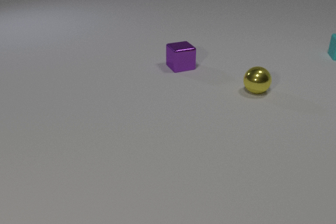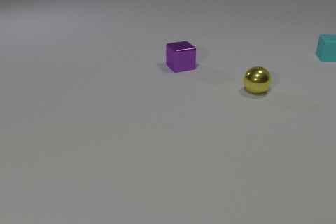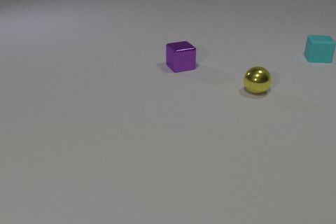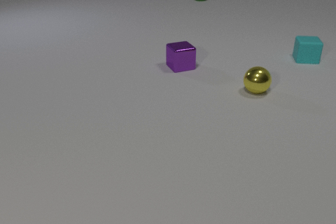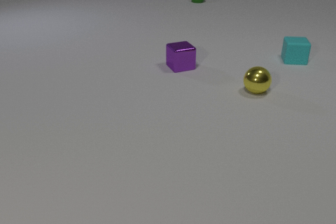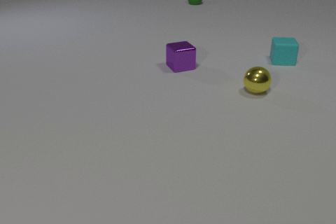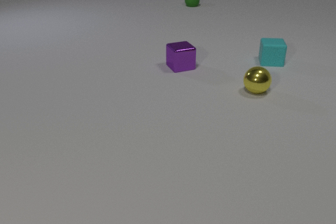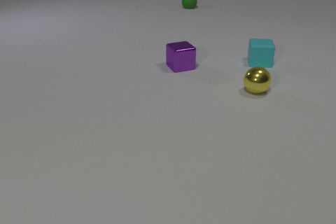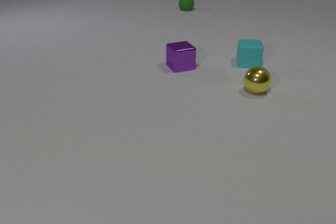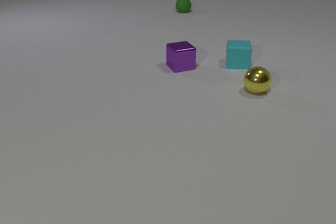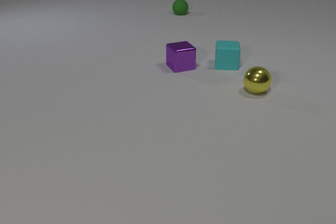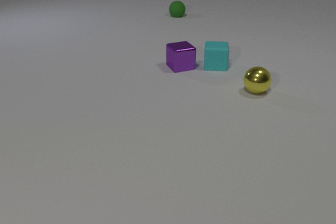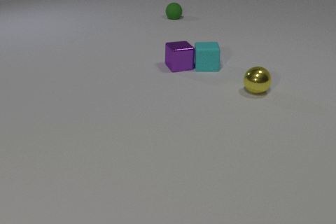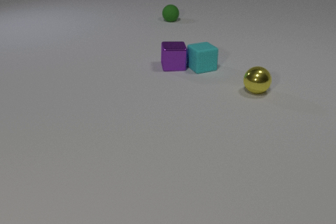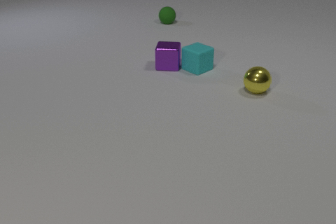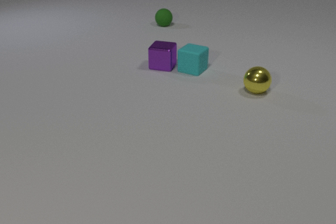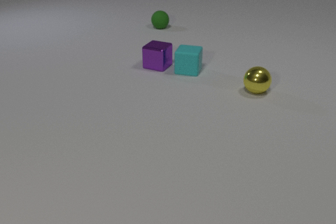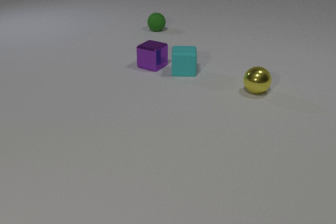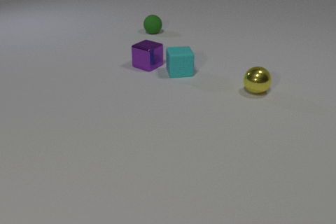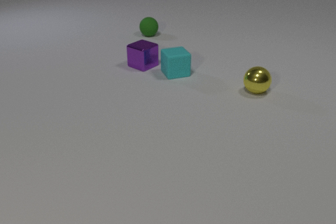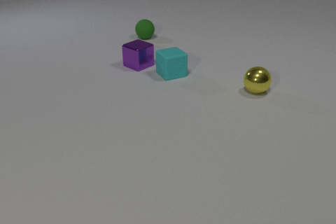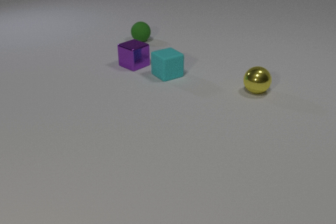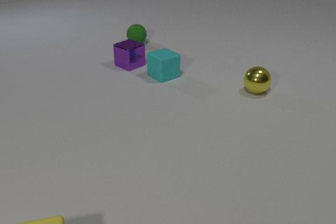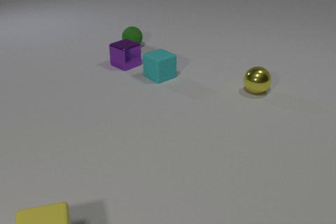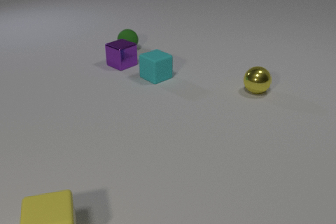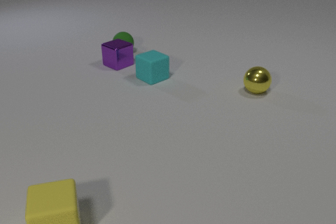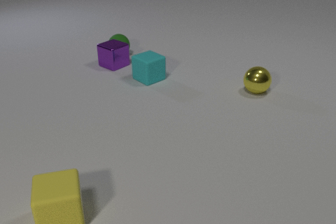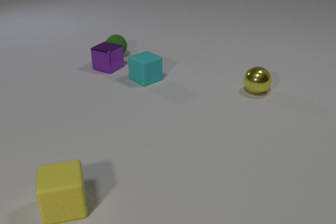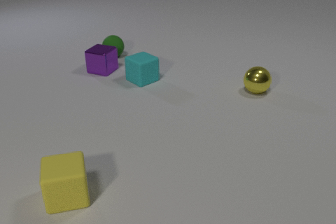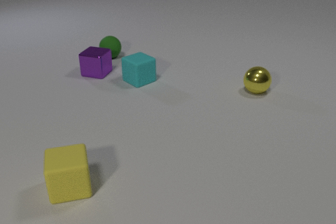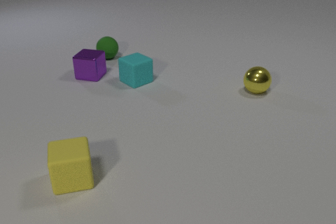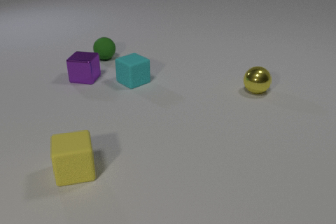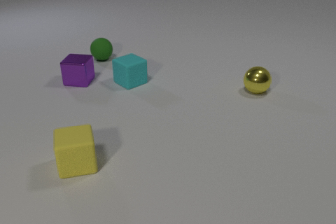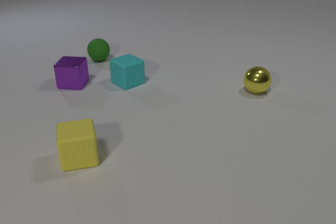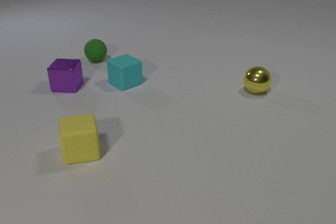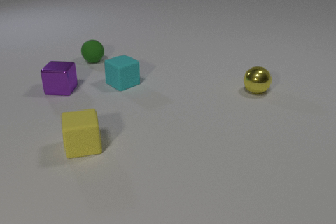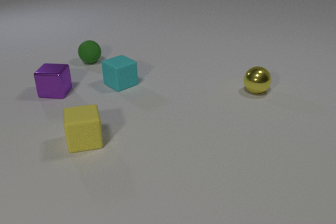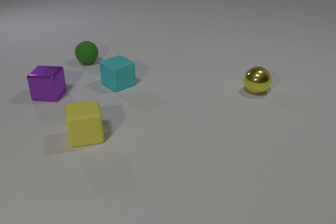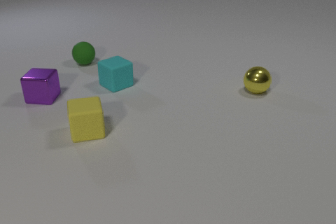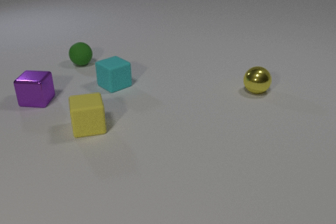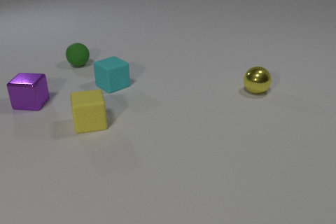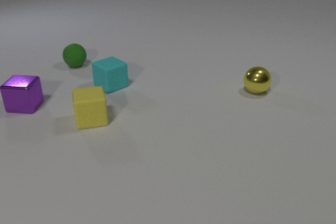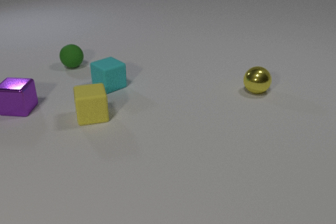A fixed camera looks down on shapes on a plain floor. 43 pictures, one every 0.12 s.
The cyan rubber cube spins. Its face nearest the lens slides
to the right.
The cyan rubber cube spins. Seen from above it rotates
counterclockwise.
0.00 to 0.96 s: The cyan rubber cube slides to the left and toward the camera. The green rubber sphere comes in at the top edge, rolls toward the camera.
0.96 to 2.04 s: The cyan rubber cube slides to the left and toward the camera, spins so that its near face slides to the right, counterclockwise seen from above. The purple metal cube slides to the left, spins so that its near face slides to the left, clockwise seen from above. The green rubber sphere rolls toward the camera and to the left. The cyan rubber cube and the purple metal cube collide.
2.04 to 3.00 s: The cyan rubber cube slides to the left and toward the camera, spins so that its near face slides to the right, counterclockwise seen from above. The purple metal cube slides to the left. The green rubber sphere rolls toward the camera and to the left. The yellow rubber cube comes in at the bottom edge, slides away from the camera.
3.00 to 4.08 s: The cyan rubber cube slides to the left. The purple metal cube slides to the left and toward the camera, spins so that its near face slides to the right, counterclockwise seen from above. The green rubber sphere rolls to the left and toward the camera. The yellow rubber cube slides away from the camera. The purple metal cube and the green rubber sphere collide.
4.08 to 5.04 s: The cyan rubber cube slides to the left. The purple metal cube slides to the left and toward the camera. The green rubber sphere rolls to the left and toward the camera. The yellow rubber cube slides away from the camera.
Are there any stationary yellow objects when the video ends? yes.
Are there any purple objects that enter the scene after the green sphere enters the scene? no.
How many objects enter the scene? 2.
